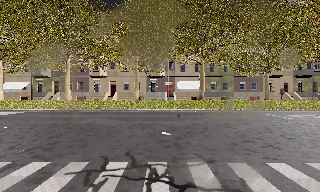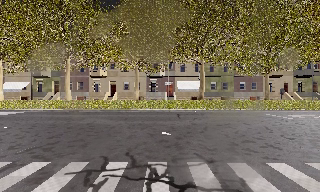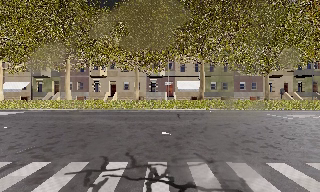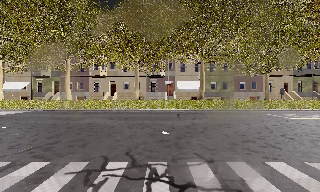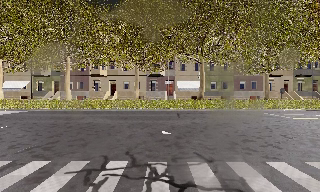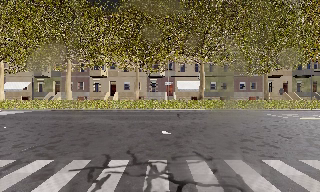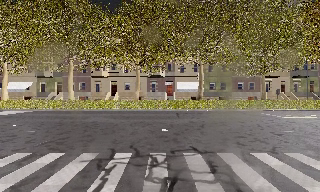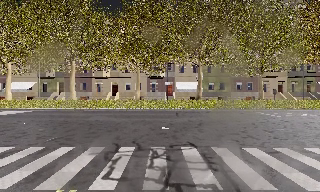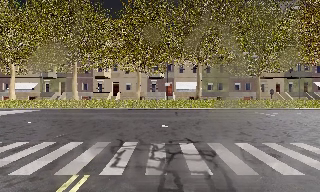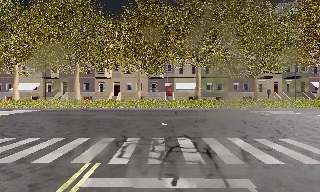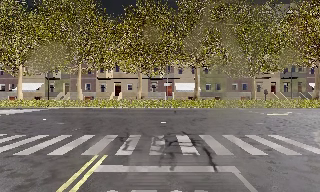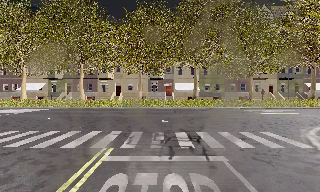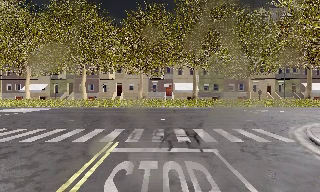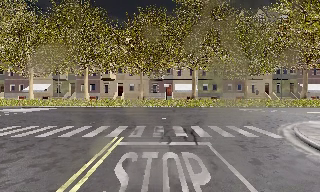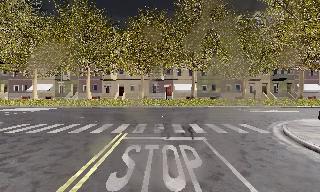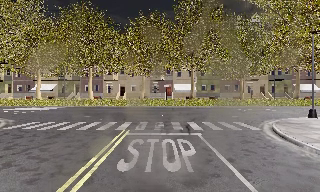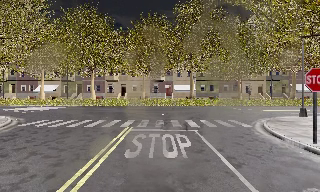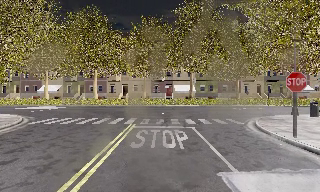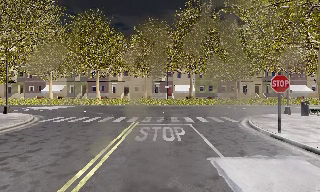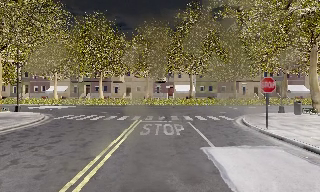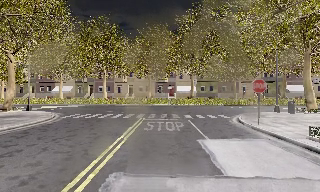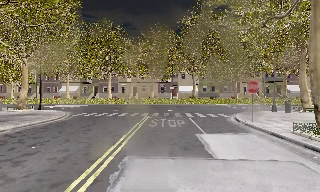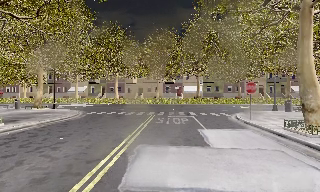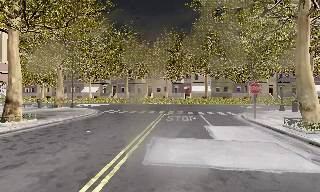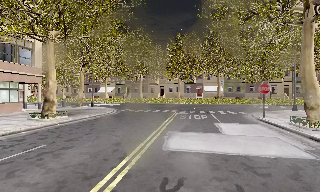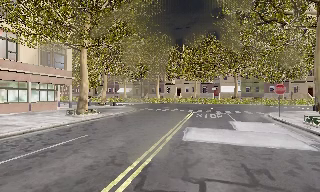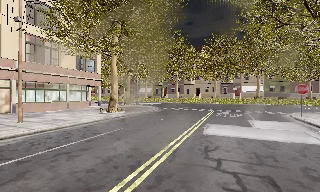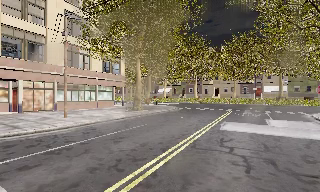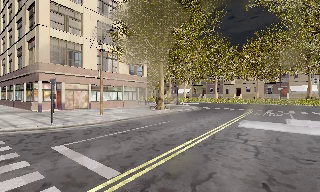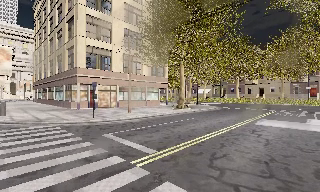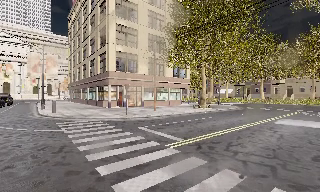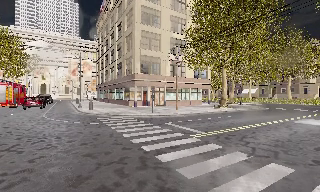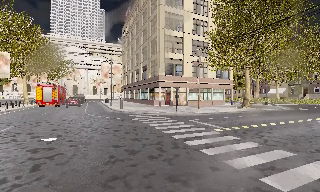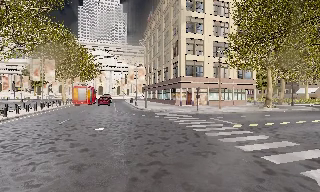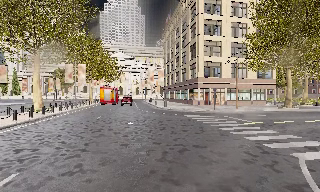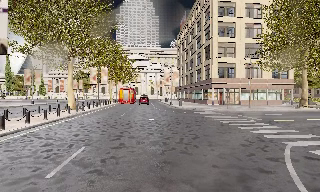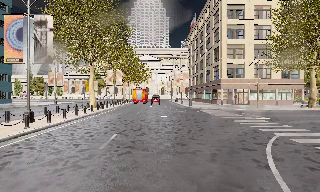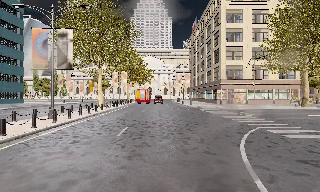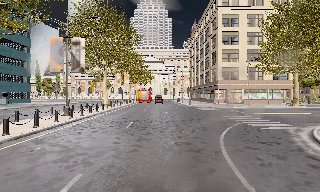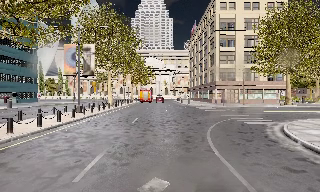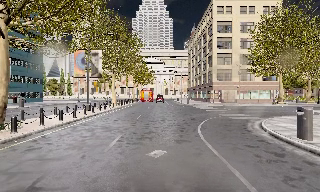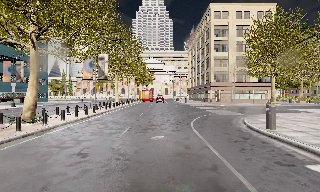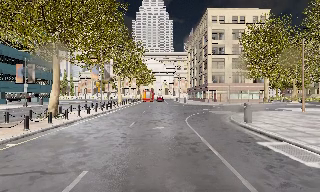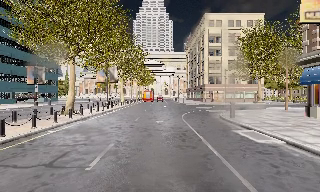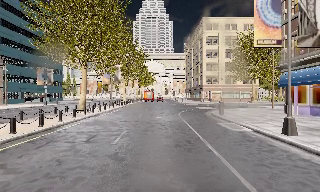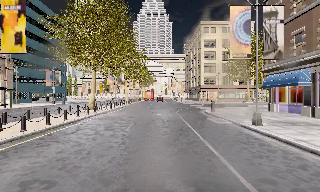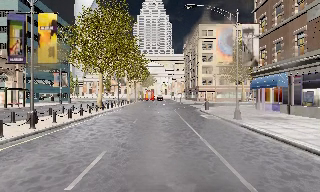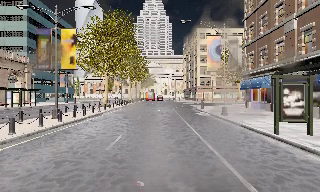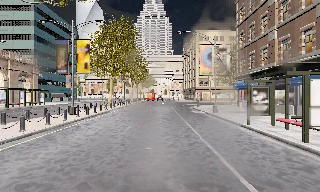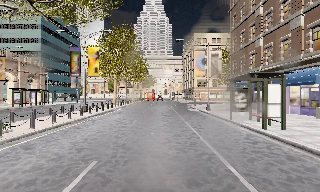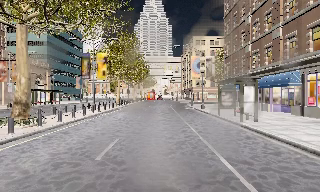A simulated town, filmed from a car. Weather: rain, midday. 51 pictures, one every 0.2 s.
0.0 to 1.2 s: The camera travels backward, about 0.5 m, so what stands in front gets smaller. It gains speed.
1.2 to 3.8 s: The camera travels backward, about 9 m, so what stands in front gets smaller.
3.8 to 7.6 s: The scene slides to the right, as the camera pans about 90 degrees to its left. It travels backward, about 25 m.
7.6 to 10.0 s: The camera travels backward, about 25 m, so what stands in front gets smaller.
The film runs backward here.
